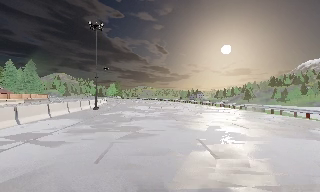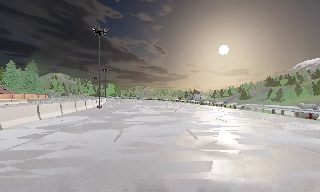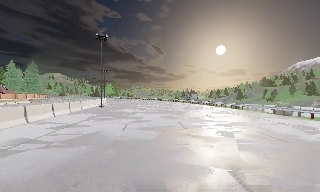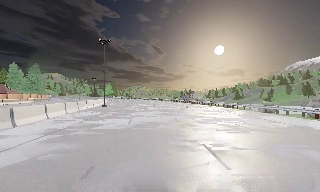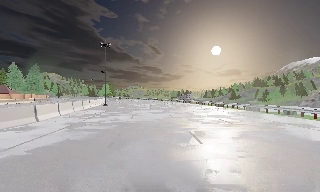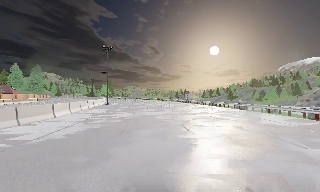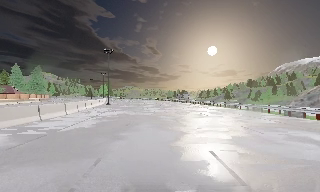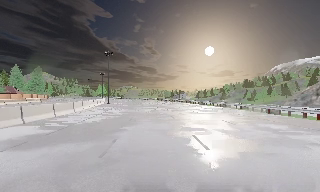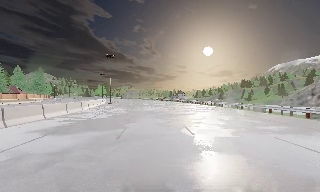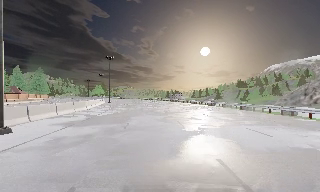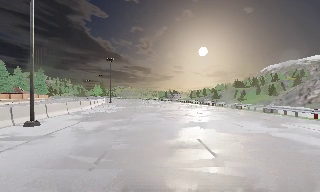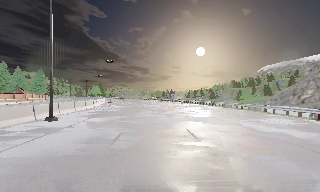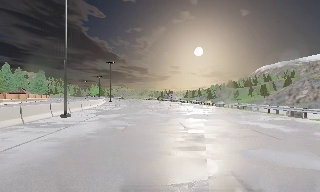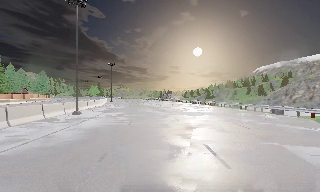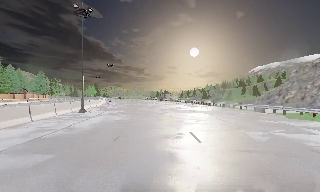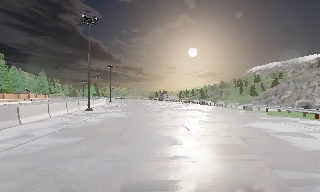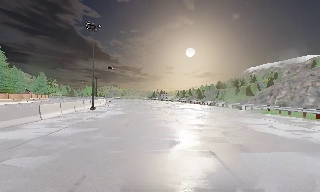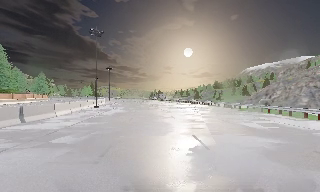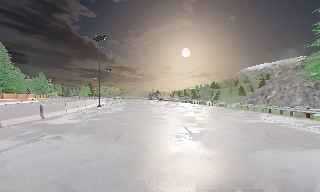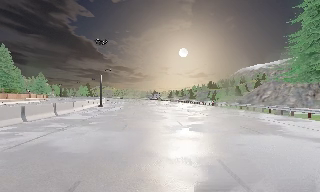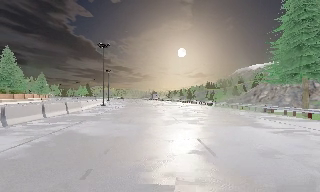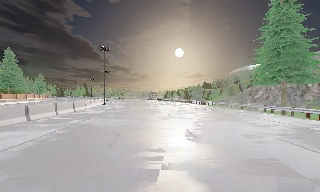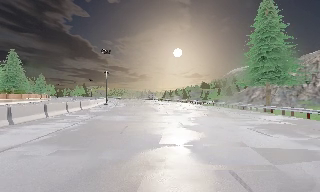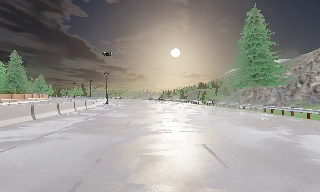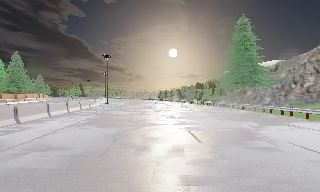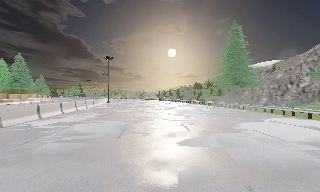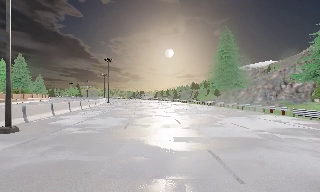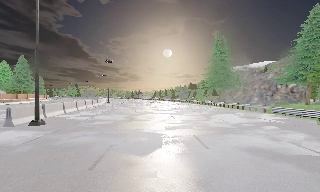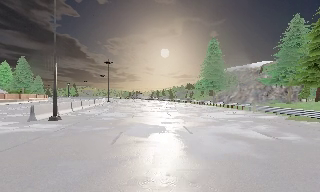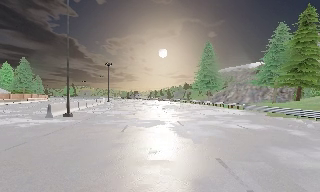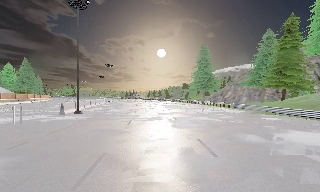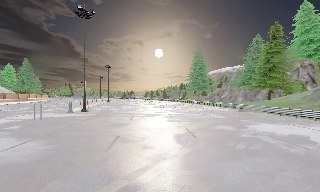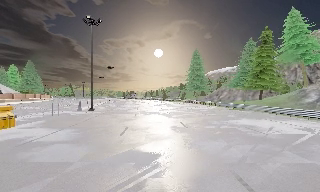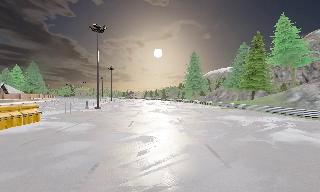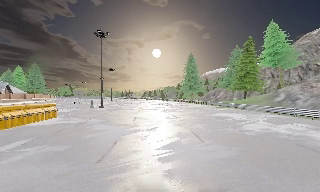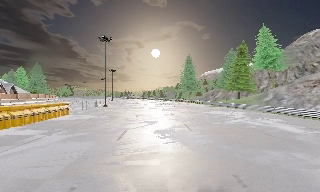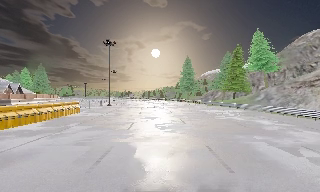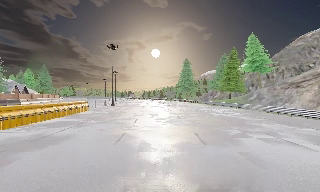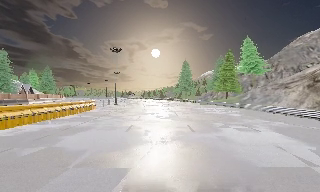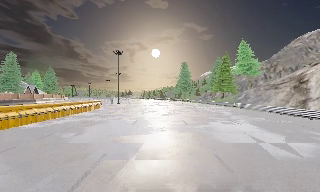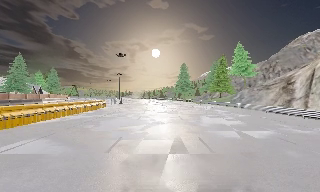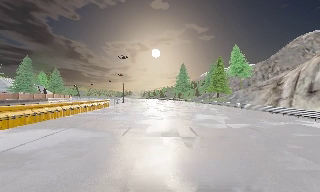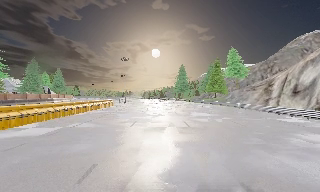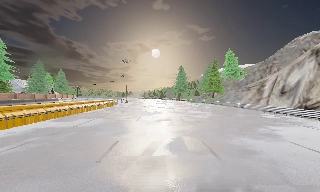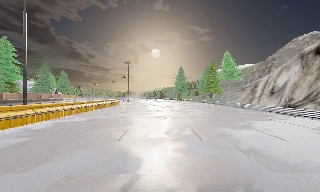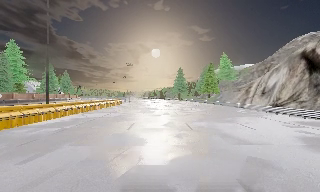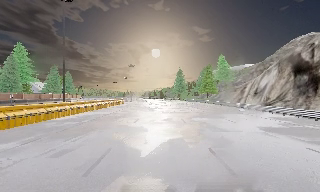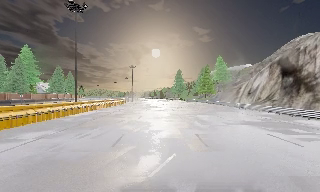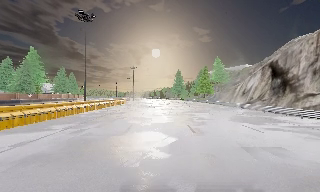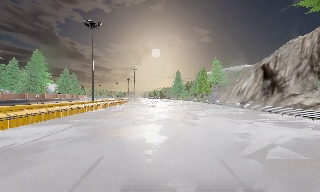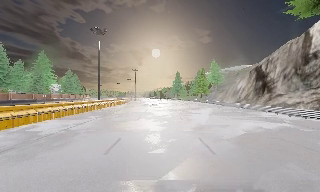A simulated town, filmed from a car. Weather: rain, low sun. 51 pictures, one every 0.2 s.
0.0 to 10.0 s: The camera pans to its right, which is clockwise from overhead, by about 25 degrees. It travels backward, about 110 m, so what stands in front gets smaller.
The film runs backward here.
